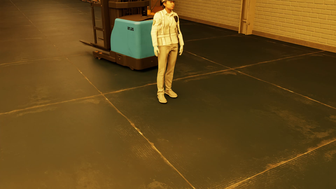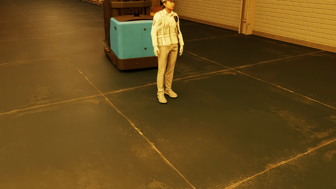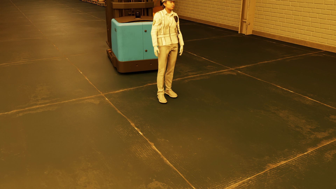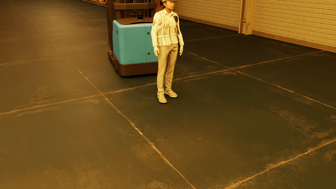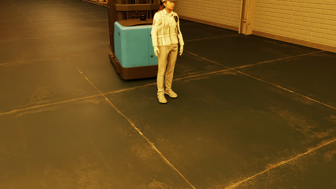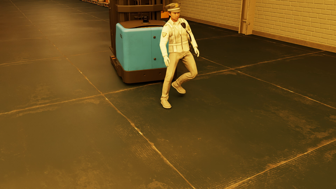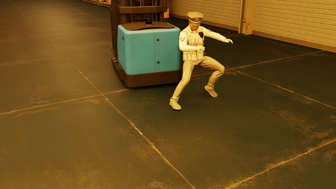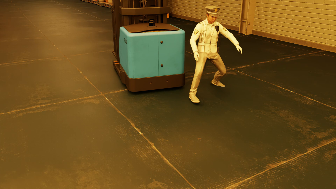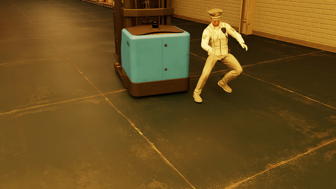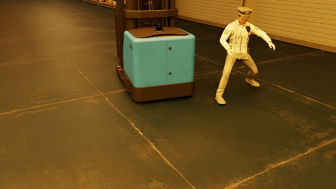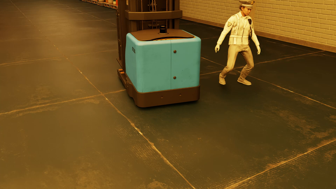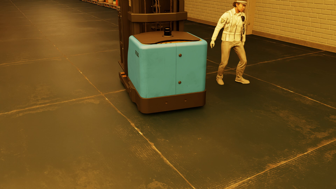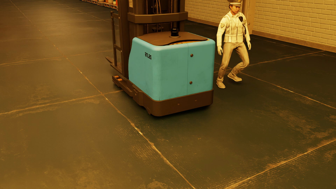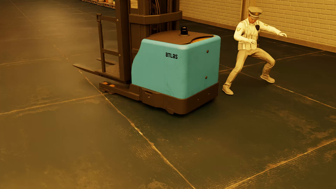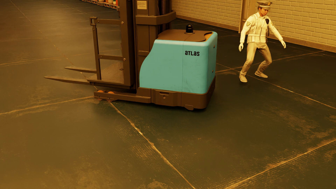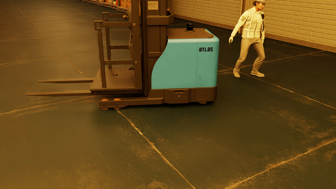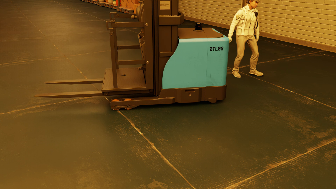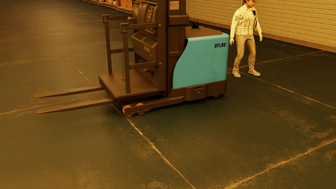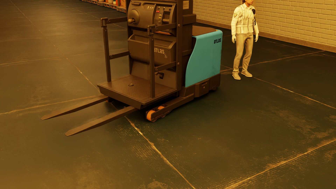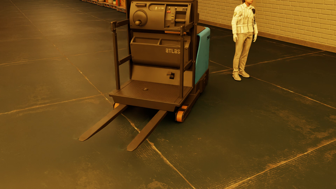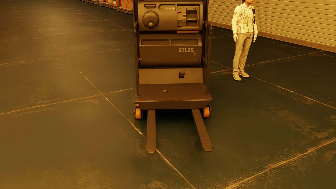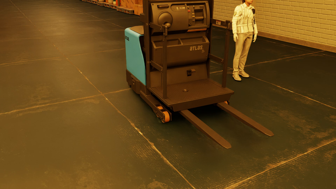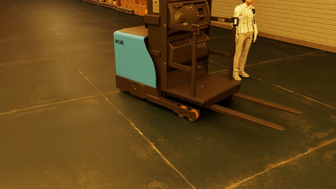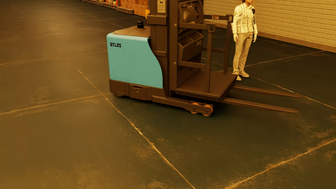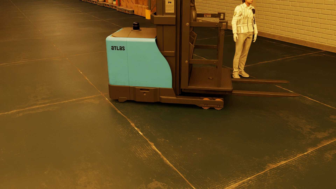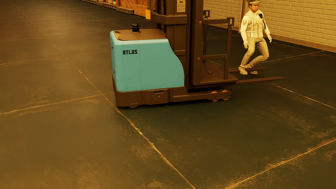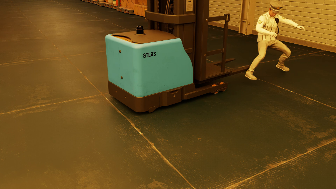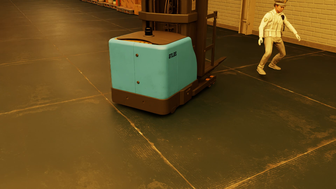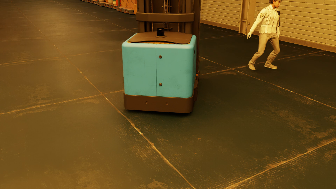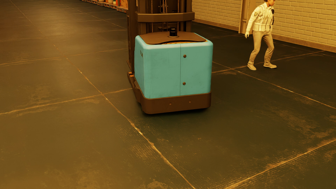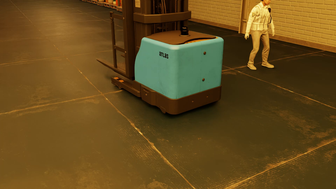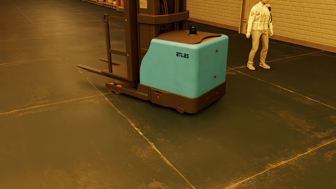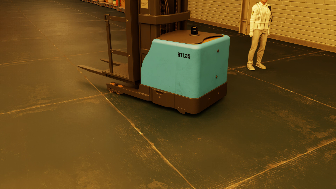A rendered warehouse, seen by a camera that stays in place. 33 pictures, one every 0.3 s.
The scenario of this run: Near miss between a forklift and a person.
